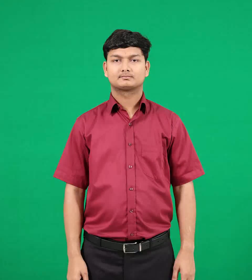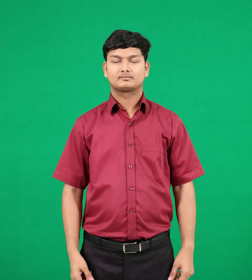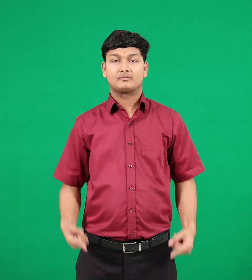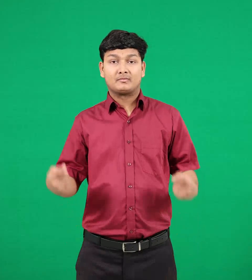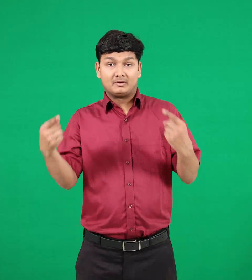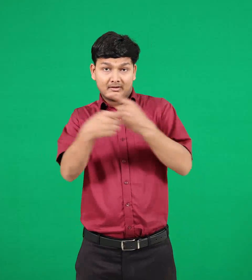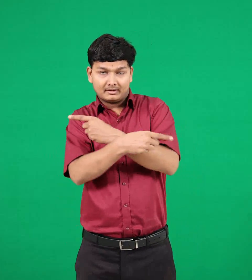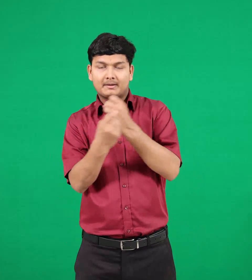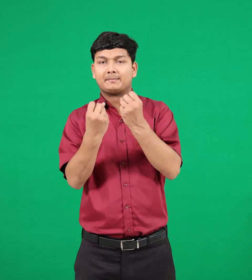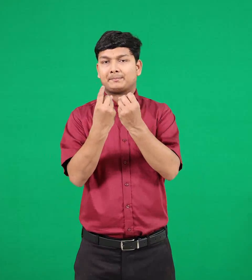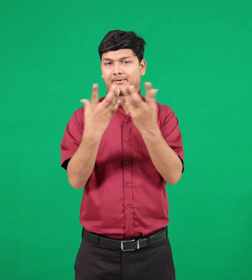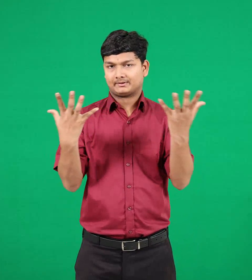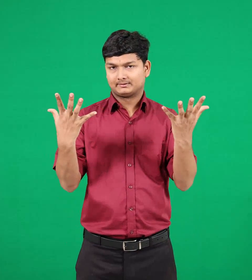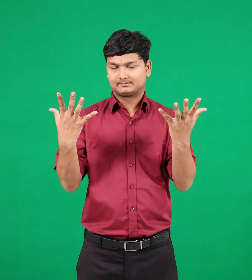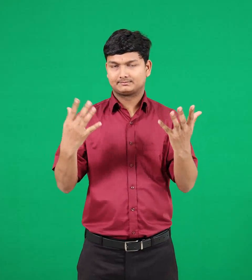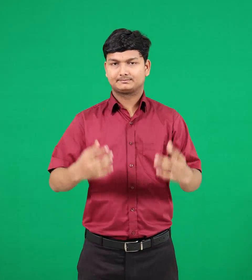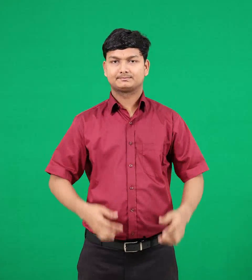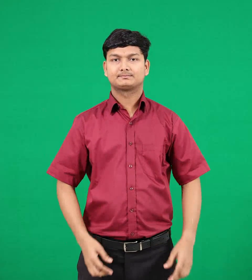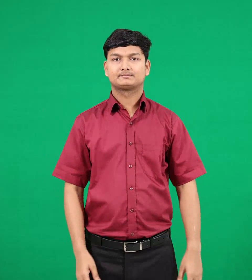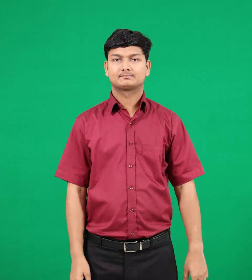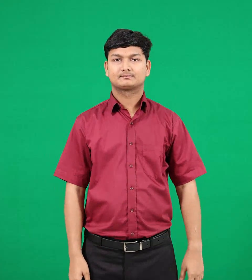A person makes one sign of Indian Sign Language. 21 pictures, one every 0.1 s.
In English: opposites
